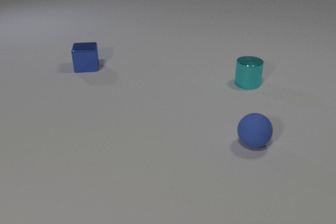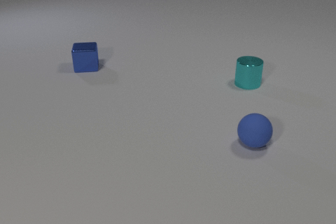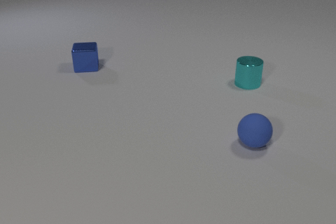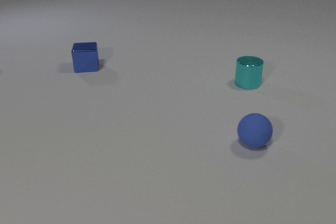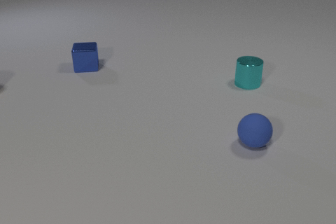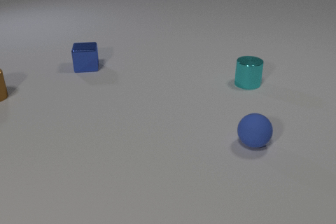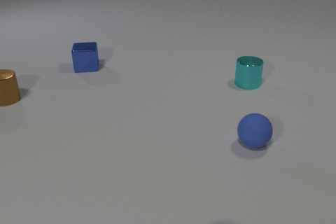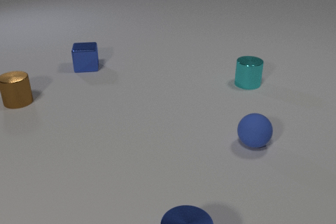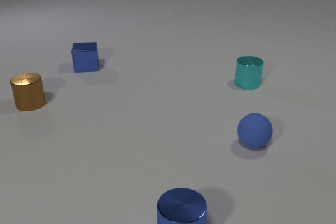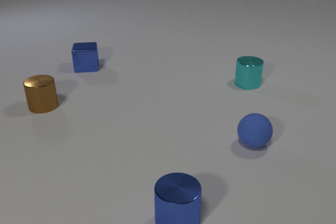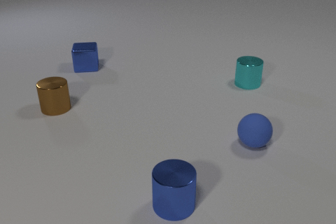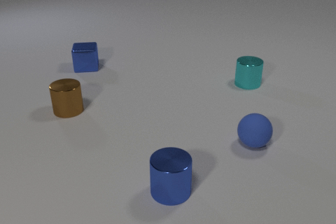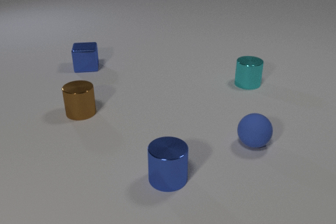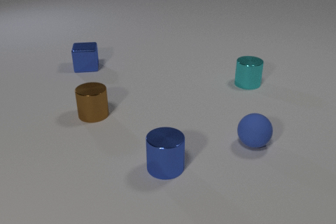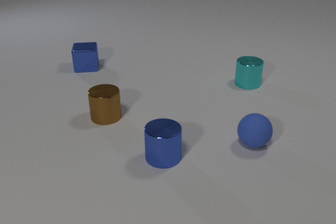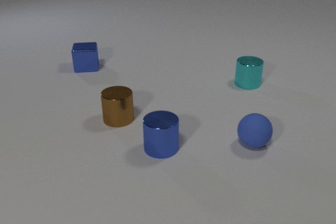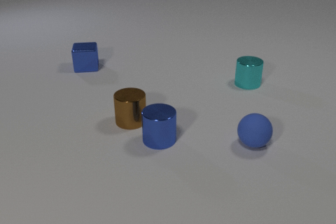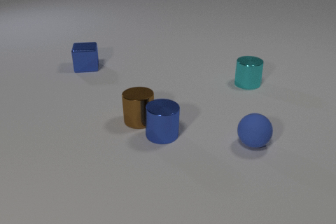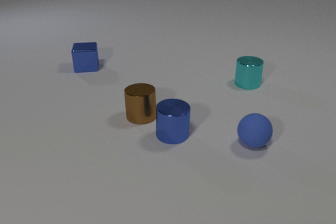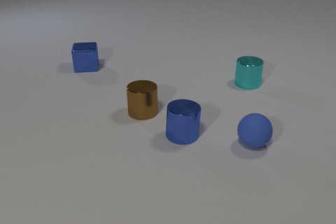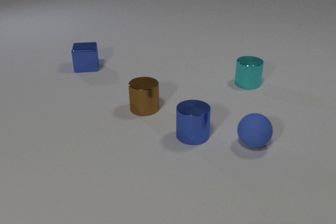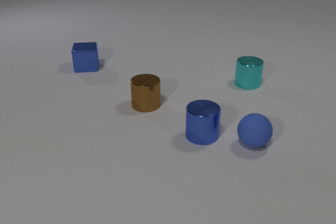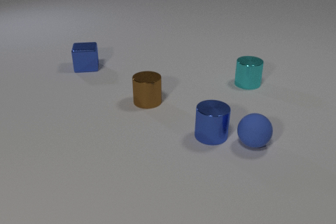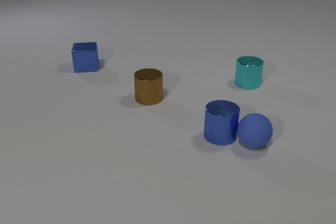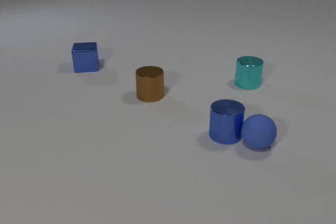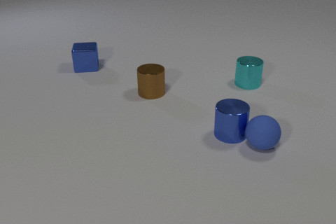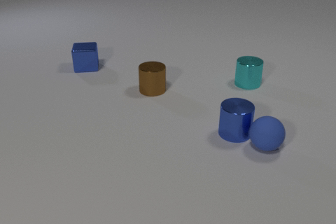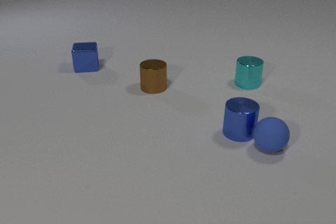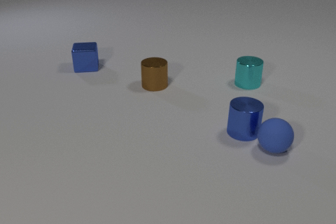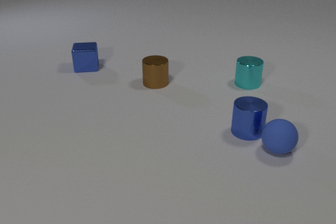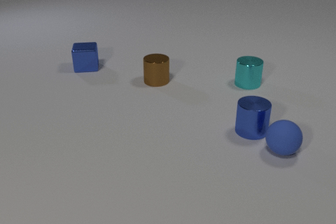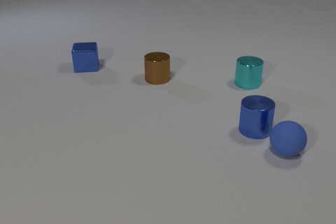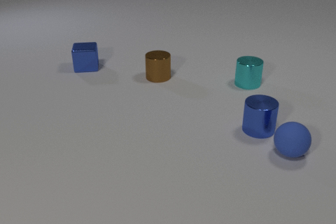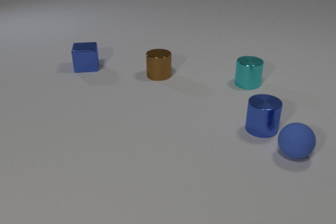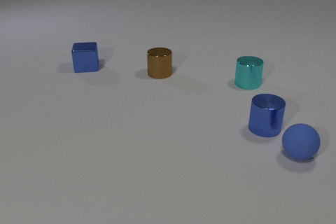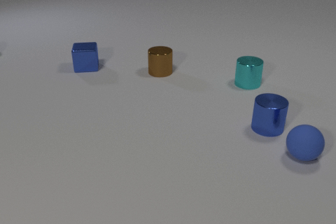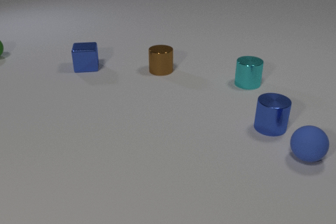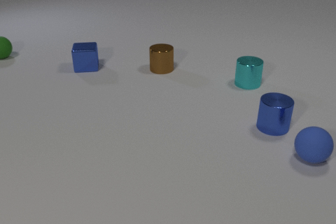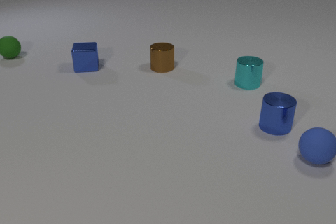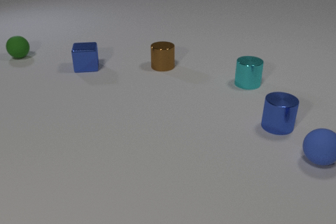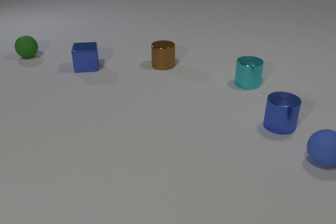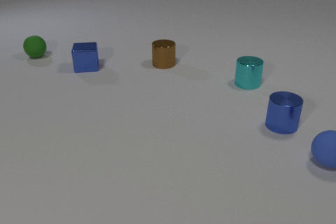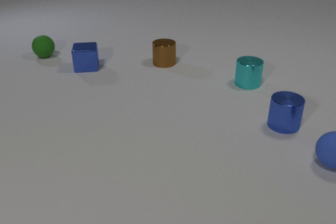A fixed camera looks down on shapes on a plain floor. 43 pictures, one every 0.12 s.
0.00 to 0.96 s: The brown metal cylinder comes in at the left edge, slides to the right and toward the camera. The blue metal cylinder comes in at the bottom edge, slides away from the camera.
0.96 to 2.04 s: The brown metal cylinder slides to the right and toward the camera. The blue metal cylinder slides away from the camera. The brown metal cylinder and the blue metal cylinder collide.
2.04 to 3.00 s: The brown metal cylinder slides away from the camera. The blue metal cylinder slides to the right. The blue rubber sphere rolls to the right. The blue metal cylinder and the blue rubber sphere collide.
3.00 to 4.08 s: The brown metal cylinder slides away from the camera. The blue metal cylinder slides to the right and away from the camera. The blue rubber sphere rolls to the right.
4.08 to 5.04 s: The brown metal cylinder slides away from the camera. The blue metal cylinder slides to the right and away from the camera. The blue rubber sphere rolls to the right. The green rubber sphere comes in at the left edge, rolls to the right.
What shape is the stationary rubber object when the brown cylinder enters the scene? sphere.
What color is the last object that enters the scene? green.
How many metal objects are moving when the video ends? 2.
